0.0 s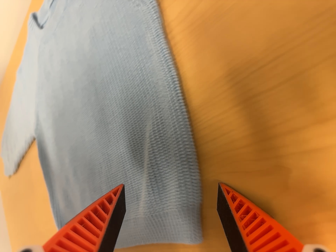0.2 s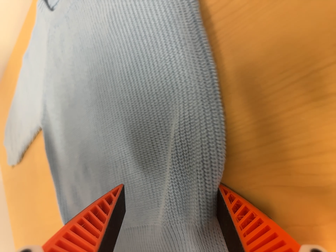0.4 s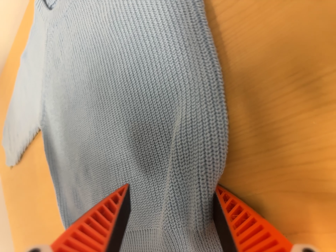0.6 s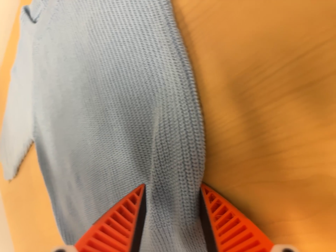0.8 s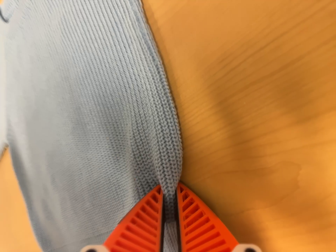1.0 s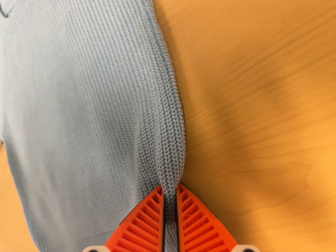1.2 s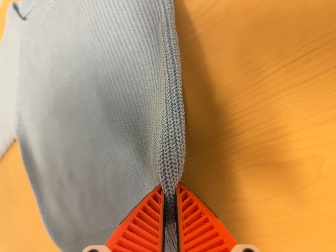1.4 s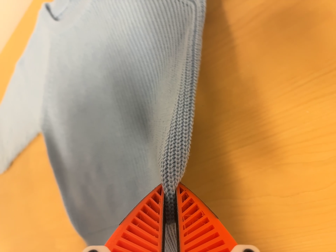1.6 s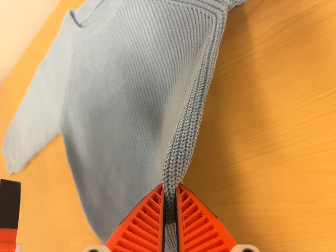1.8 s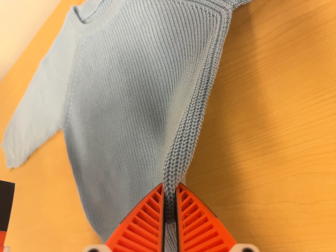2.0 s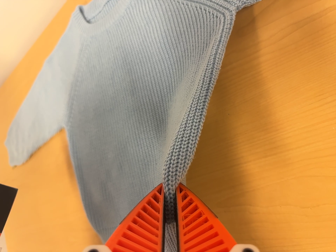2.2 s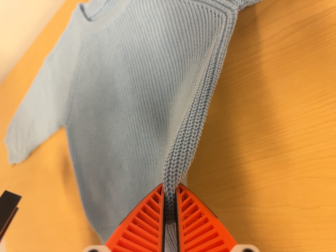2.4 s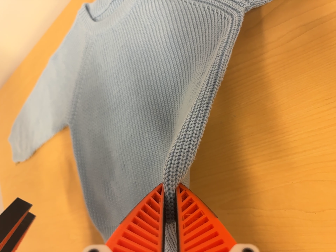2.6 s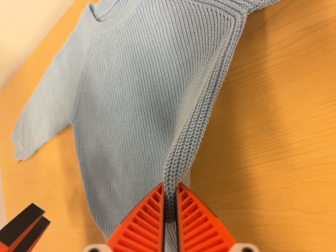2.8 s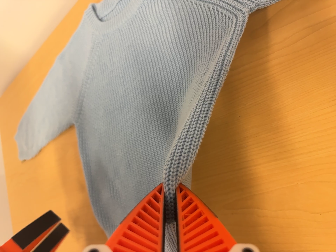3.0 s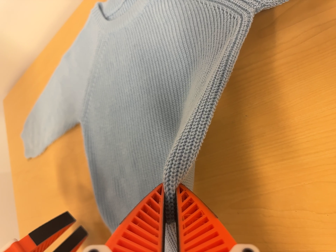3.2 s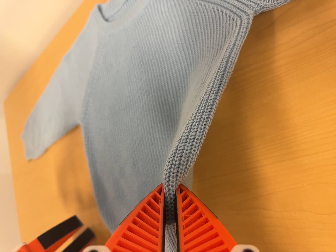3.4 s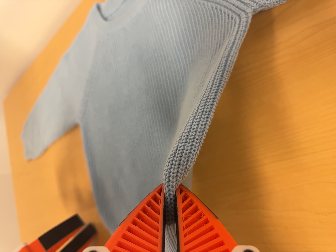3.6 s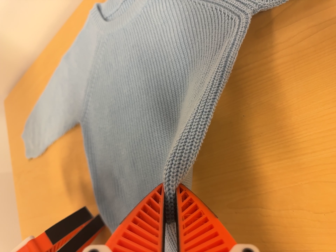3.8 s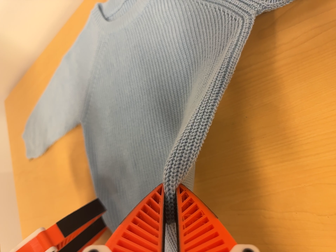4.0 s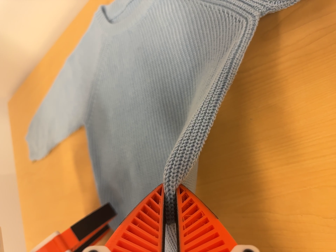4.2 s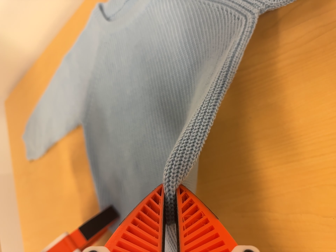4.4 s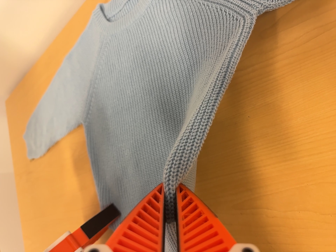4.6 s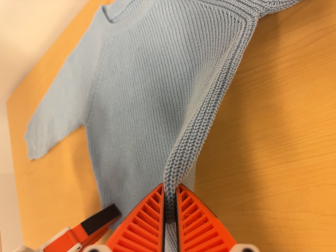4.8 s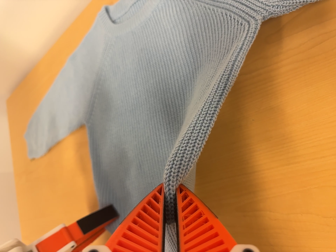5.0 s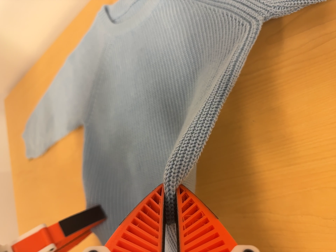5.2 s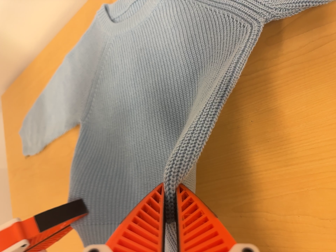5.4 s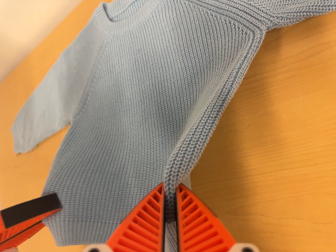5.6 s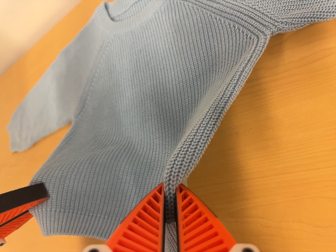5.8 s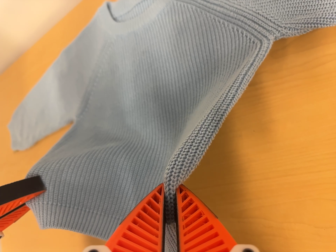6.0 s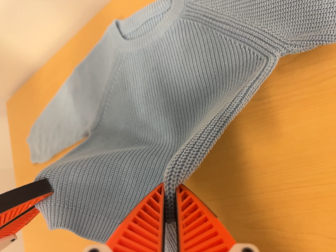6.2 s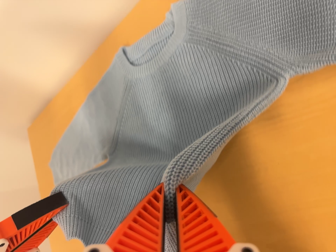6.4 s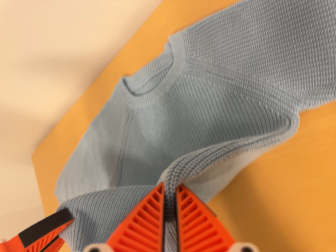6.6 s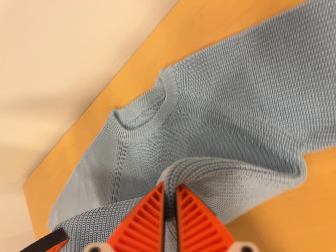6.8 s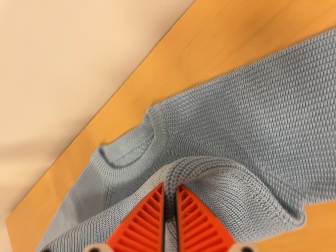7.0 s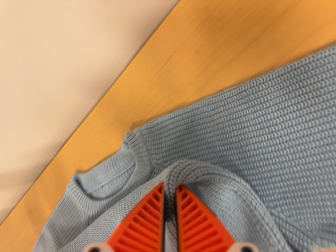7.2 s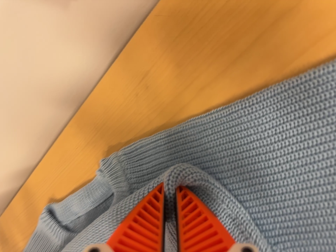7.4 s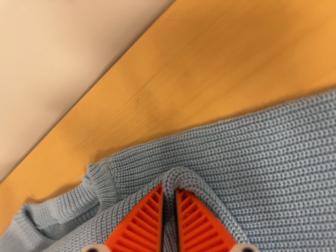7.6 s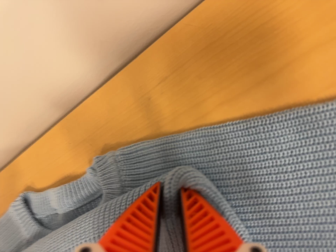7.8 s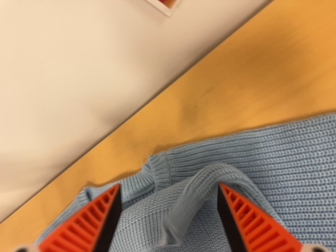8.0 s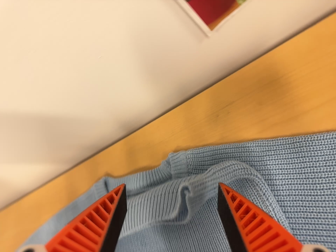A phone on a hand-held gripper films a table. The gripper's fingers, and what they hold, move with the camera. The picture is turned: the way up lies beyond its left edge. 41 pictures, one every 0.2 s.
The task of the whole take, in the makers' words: fold up.
0.0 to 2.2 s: The camera travels to its left, about 12 cm.
2.2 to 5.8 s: The camera travels to its left, about 5 cm.
5.8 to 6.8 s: The camera travels toward the top of its view, about 20 cm, so close, fixed things drift downward. It rolls about its line of sight by about 15 degrees, and the scene rotates counterclockwise.
6.8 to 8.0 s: The camera travels to its left, about 7 cm, so close, fixed things drift to the right. Its aim tips toward the top of its view by about 10 degrees, and the scene shifts downward. It rolls about its line of sight by about 15 degrees, and the scene rotates clockwise.
The film runs forward here.
